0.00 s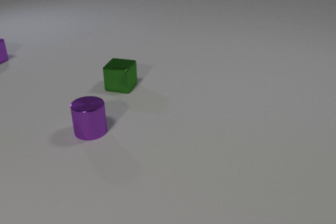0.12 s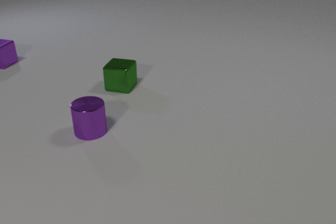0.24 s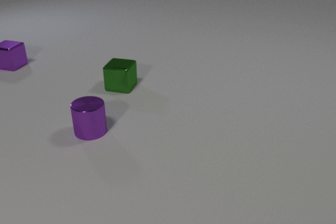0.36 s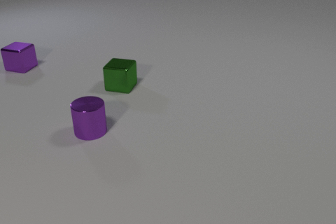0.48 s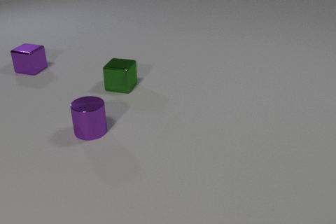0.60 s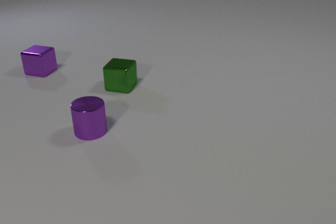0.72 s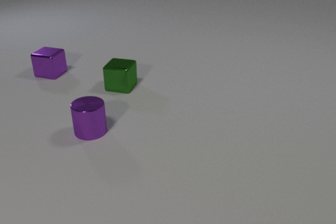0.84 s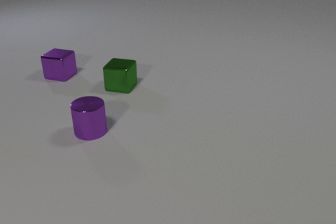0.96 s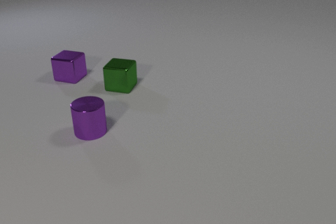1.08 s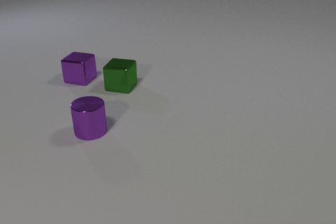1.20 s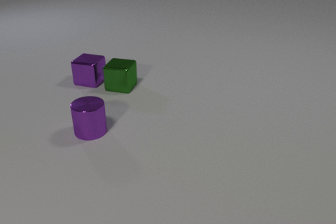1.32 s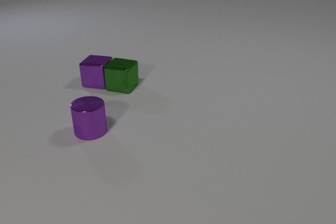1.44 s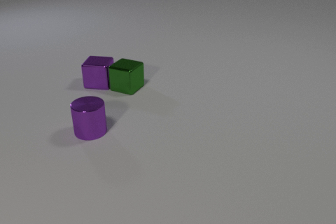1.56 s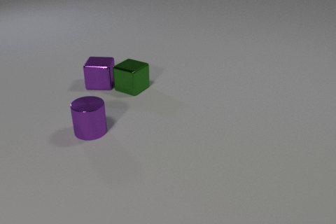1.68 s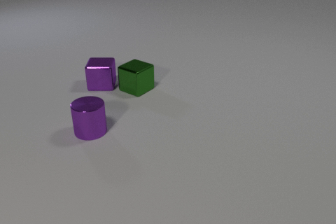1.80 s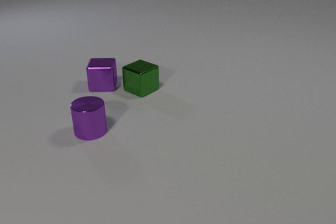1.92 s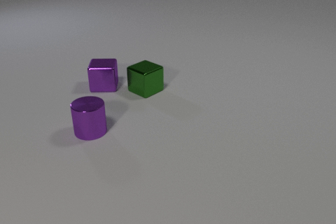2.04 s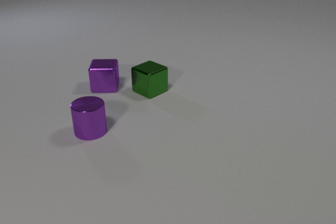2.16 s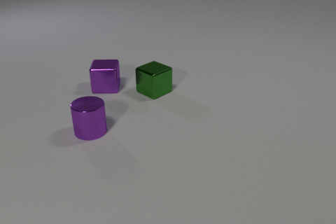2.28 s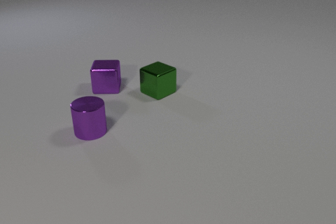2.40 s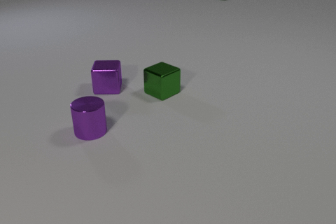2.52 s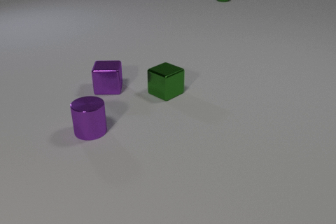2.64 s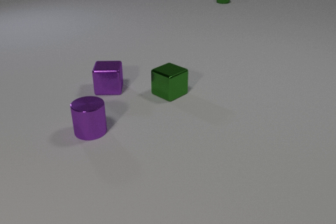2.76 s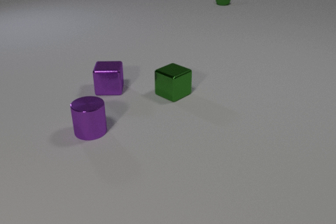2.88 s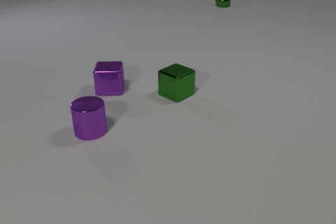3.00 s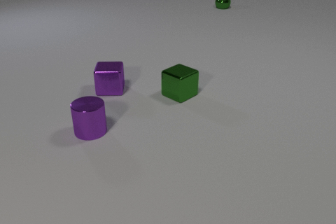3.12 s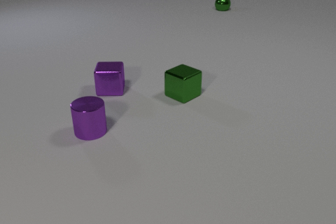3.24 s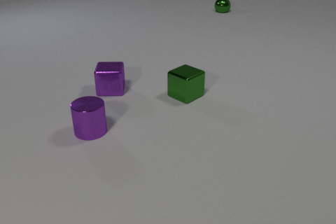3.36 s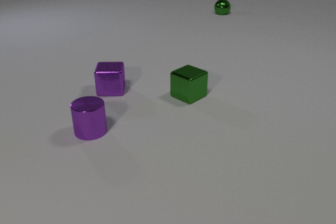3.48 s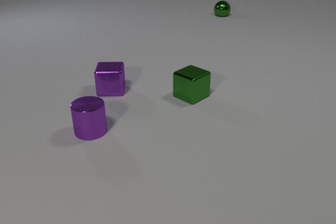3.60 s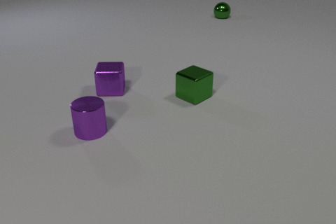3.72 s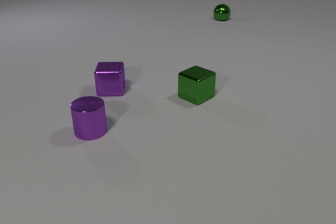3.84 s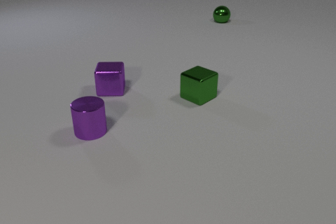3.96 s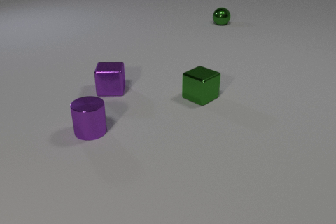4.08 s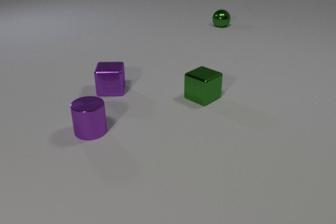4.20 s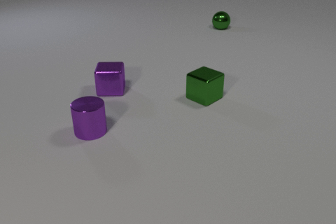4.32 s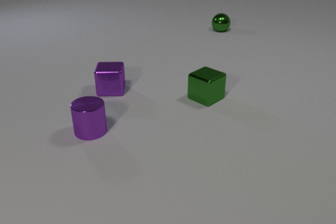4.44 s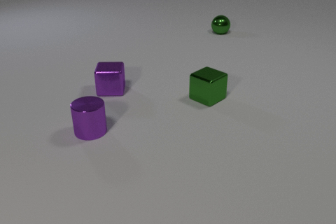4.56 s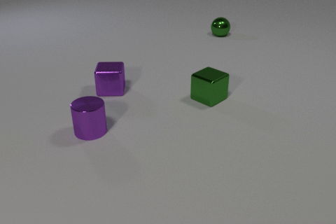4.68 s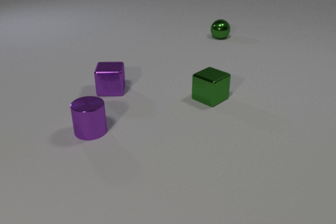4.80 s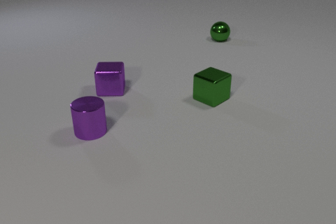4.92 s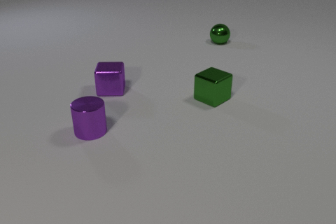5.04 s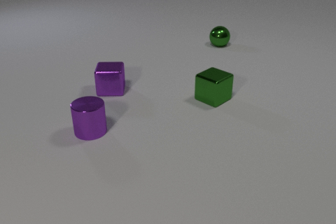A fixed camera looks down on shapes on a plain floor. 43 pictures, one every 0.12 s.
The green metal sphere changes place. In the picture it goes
toward the camera.
The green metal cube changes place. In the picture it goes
to the right.
0.00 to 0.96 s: The purple metal cube slides to the right and toward the camera.
0.96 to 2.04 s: The purple metal cube slides to the right and toward the camera. The green metal cube slides to the right, spins clockwise seen from above by about 30 degrees, its near face sliding to the left. The purple metal cube and the green metal cube collide.
2.04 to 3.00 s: The purple metal cube slides toward the camera. The green metal cube slides to the right. The green metal sphere comes in at the top edge, rolls toward the camera.
3.00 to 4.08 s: The green metal cube slides to the right. The green metal sphere rolls toward the camera.
4.08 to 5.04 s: The green metal cube slides to the right. The green metal sphere rolls toward the camera.
How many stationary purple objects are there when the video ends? 2.
How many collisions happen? 1.
What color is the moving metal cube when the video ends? green.
